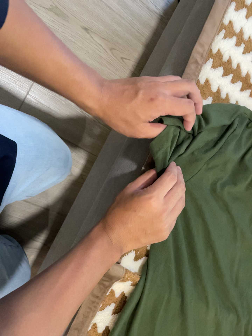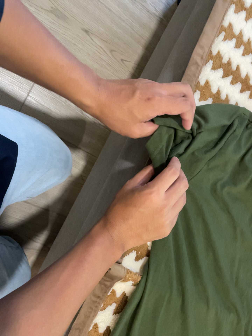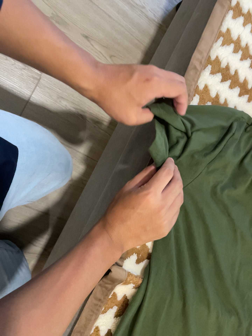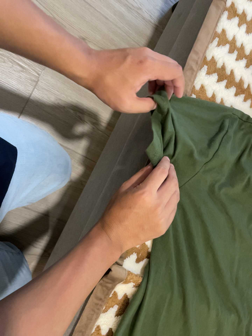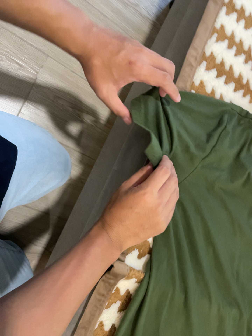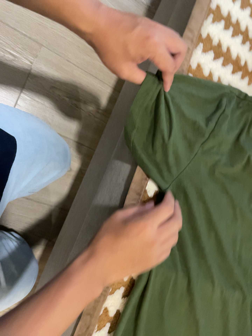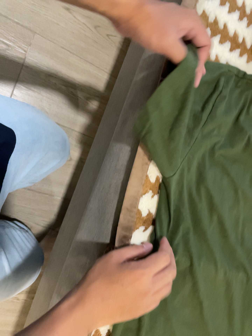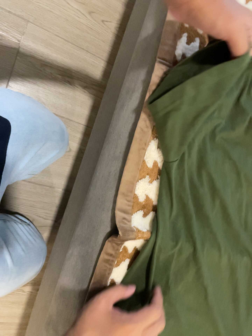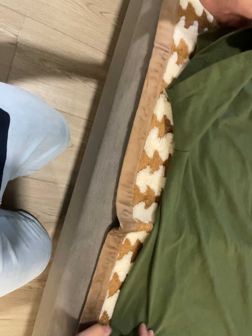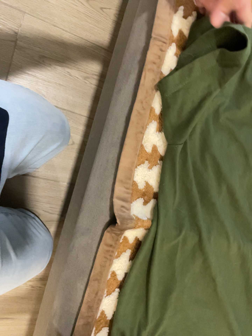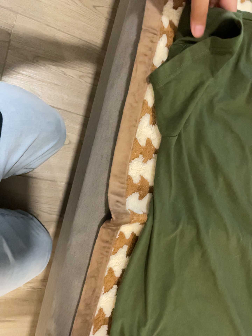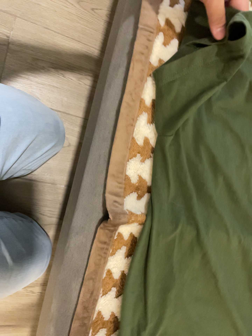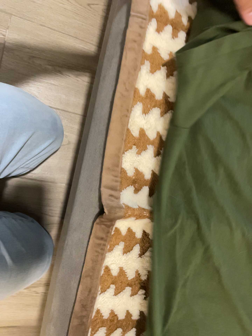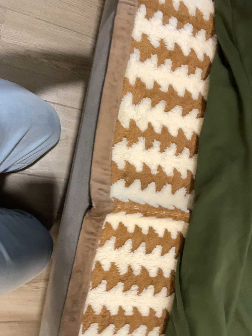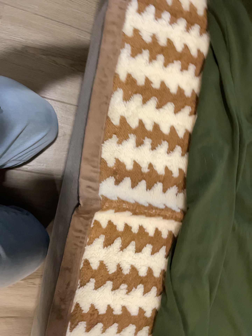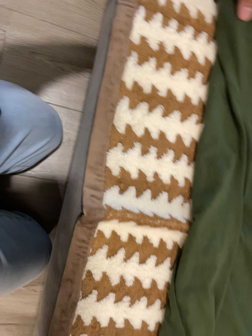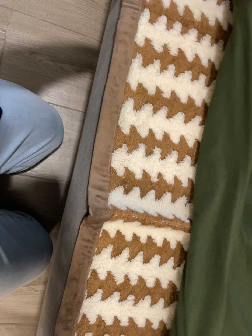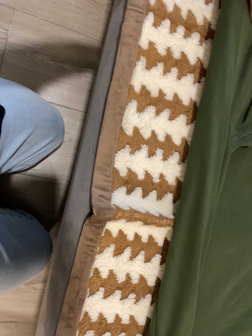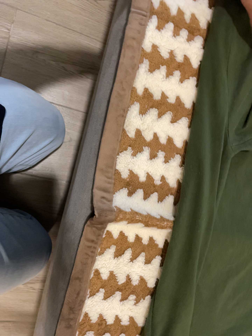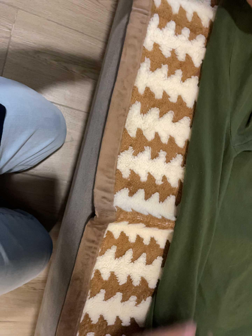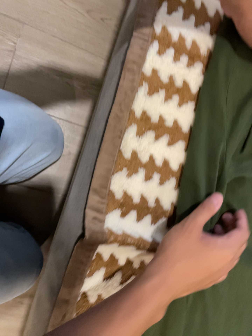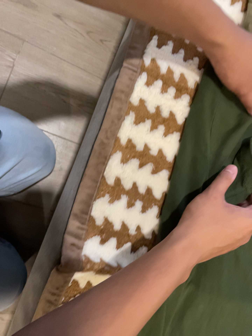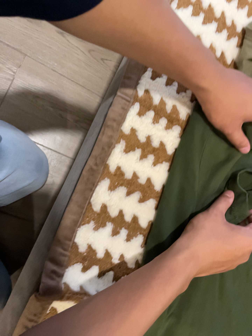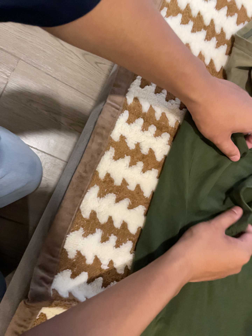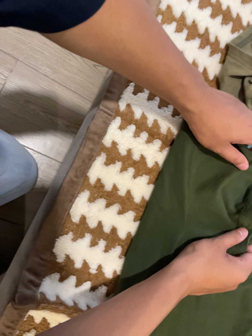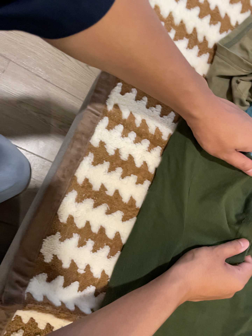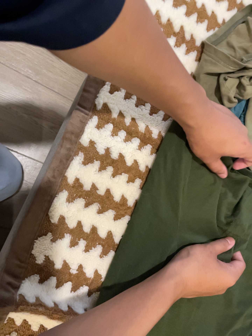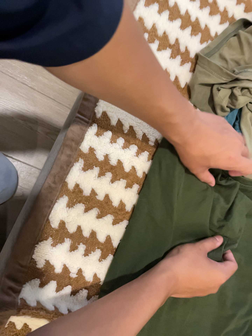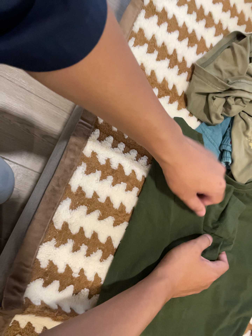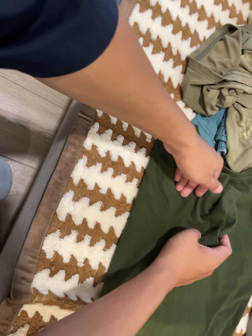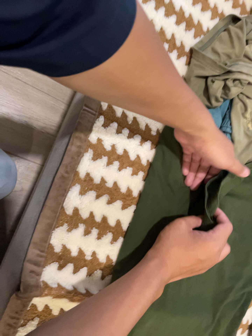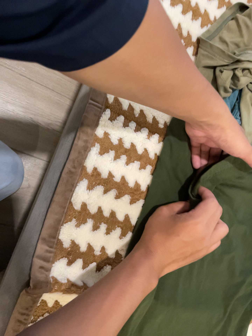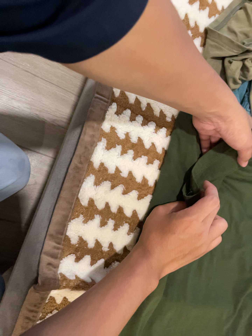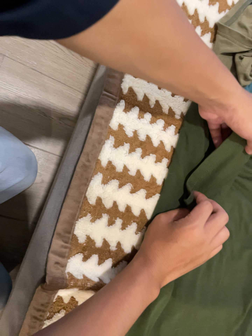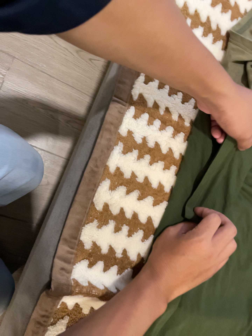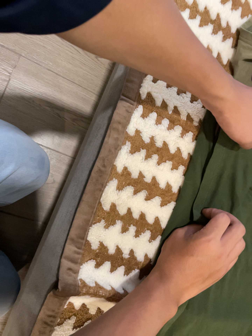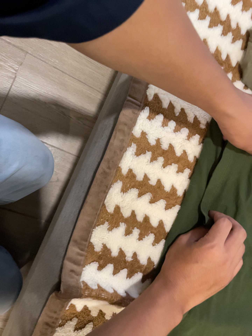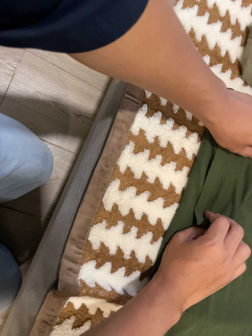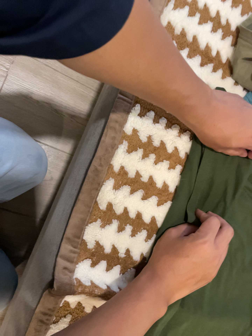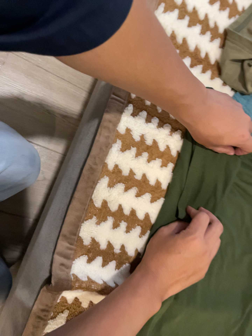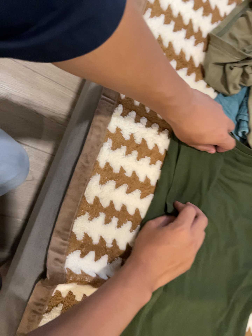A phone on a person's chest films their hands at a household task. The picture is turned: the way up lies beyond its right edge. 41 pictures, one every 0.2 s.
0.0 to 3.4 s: The camera travels to its right, toward the bottom of its view and forward, about 12 cm. It rolls about its line of sight by about 15 degrees, and the scene rotates counterclockwise.
3.4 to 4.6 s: The camera travels toward the top of its view, about 9 cm, so close, fixed things drift downward. It rolls about its line of sight by about 10 degrees, and the scene rotates clockwise.
4.6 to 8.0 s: The camera shifts only a little, or ends up much as it began.
The film runs forward here.
